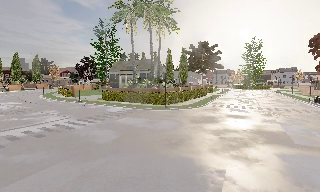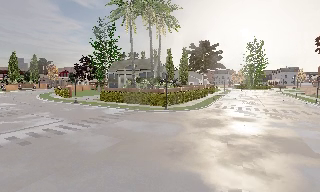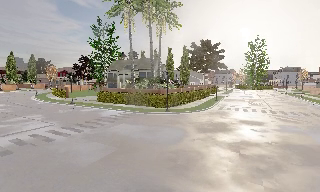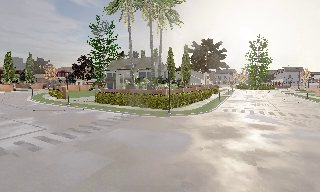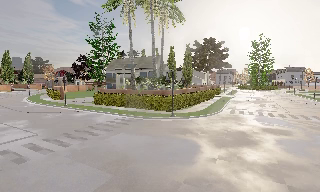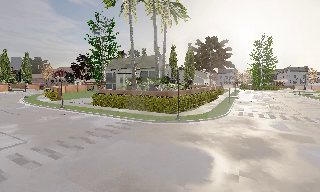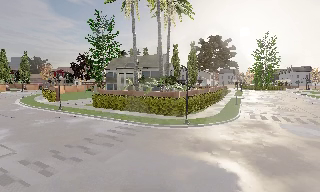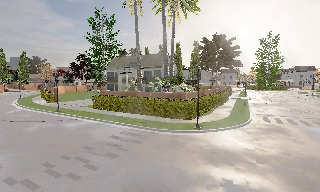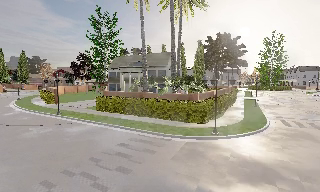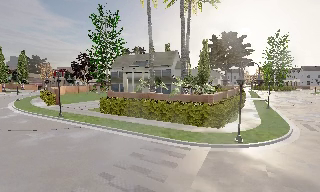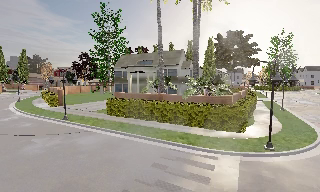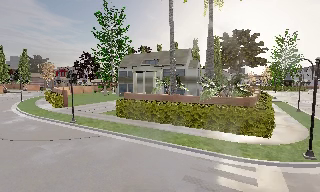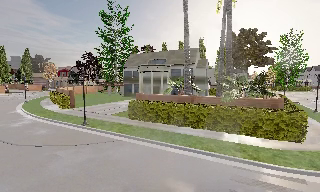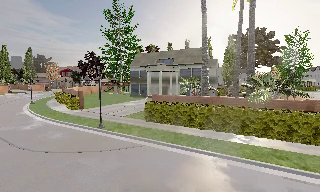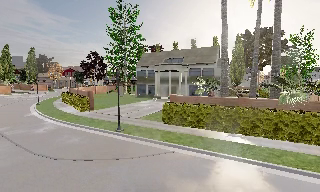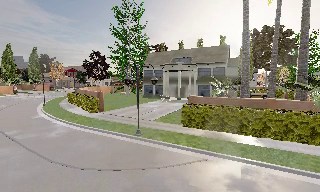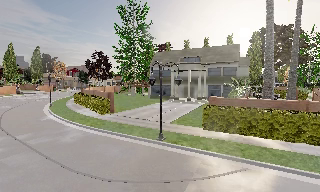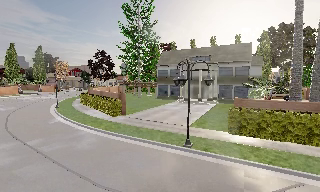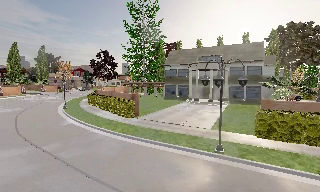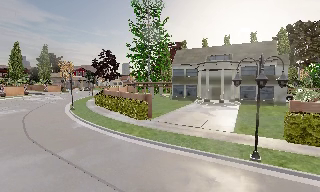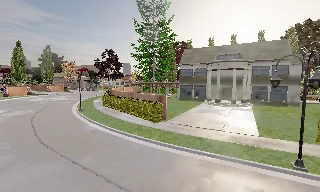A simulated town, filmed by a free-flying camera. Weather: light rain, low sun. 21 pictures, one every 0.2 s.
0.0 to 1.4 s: The camera travels forward, about 9 m, so what stands in front looms larger.
1.4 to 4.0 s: The camera travels to its left and forward, about 20 m, so close, fixed things drift to the right.
The film runs forward here.
